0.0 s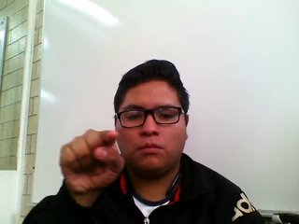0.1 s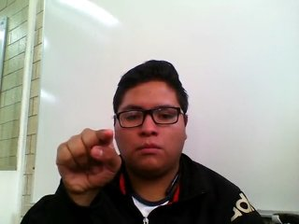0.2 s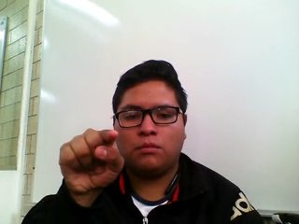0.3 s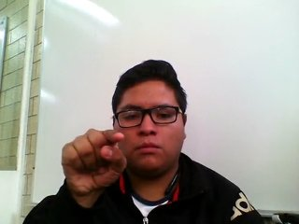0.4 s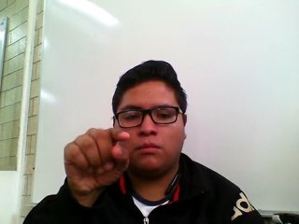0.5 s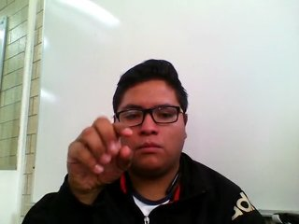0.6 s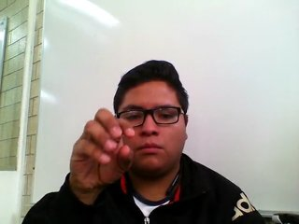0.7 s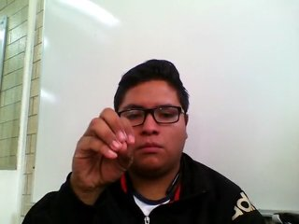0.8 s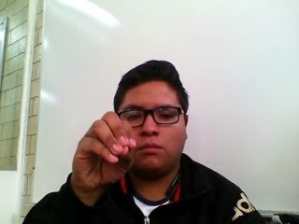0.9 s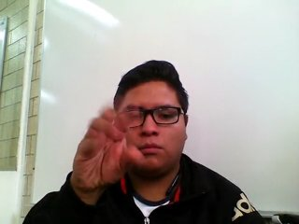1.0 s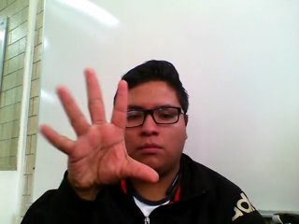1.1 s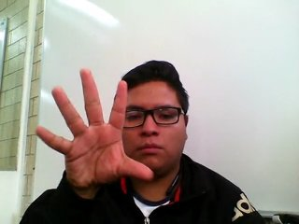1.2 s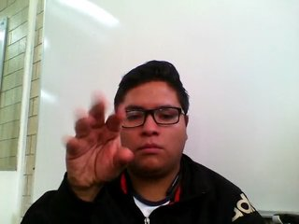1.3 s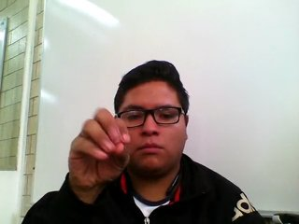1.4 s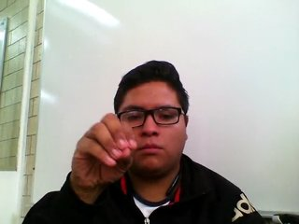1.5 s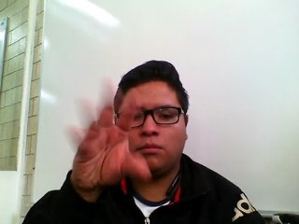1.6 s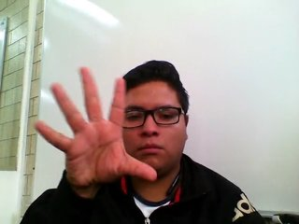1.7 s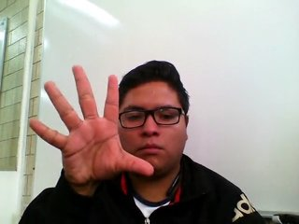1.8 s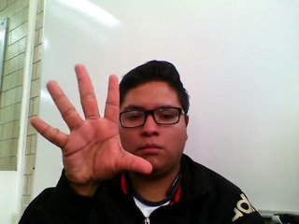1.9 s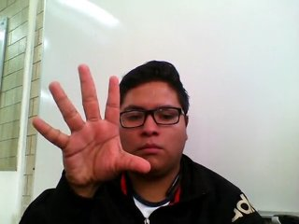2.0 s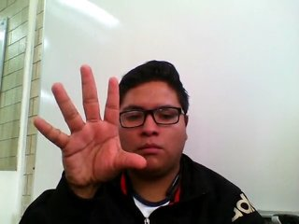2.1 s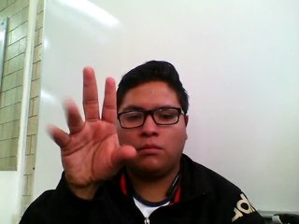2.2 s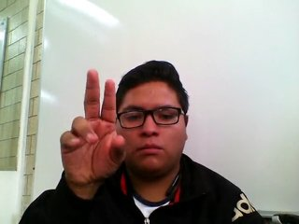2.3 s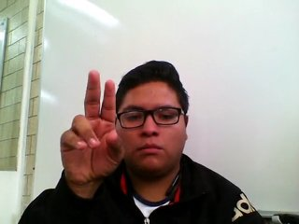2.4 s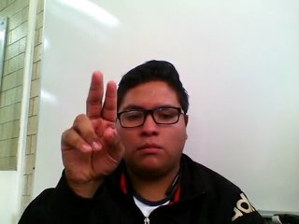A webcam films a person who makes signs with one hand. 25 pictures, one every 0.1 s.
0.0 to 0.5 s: Pointing with one finger.
0.6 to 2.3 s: Open twice.
